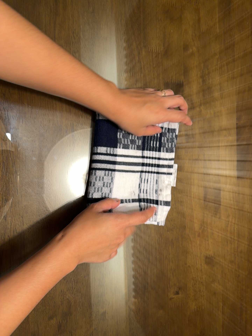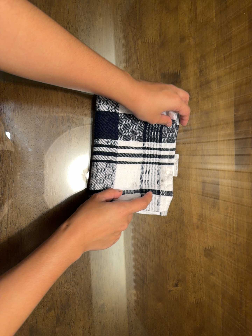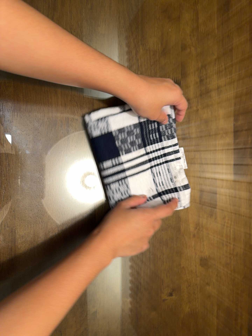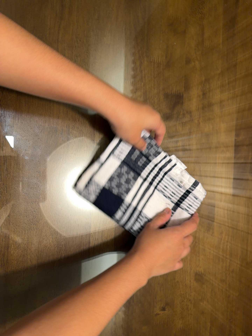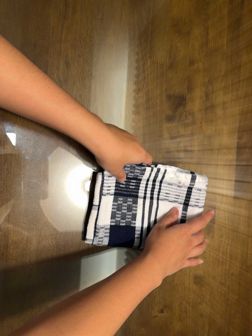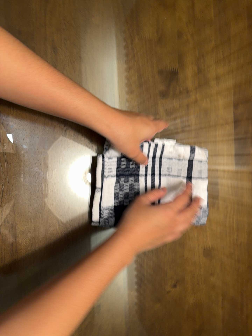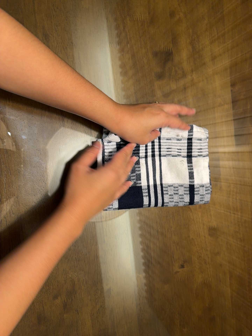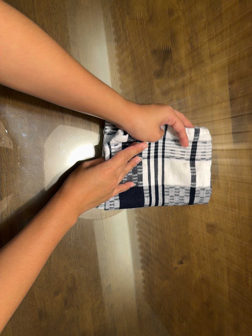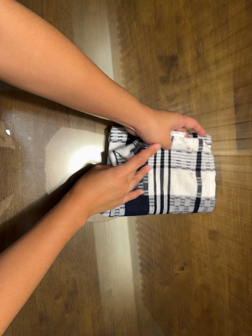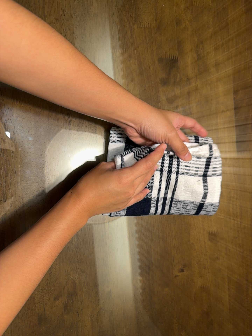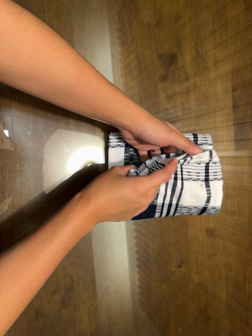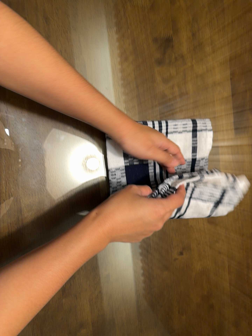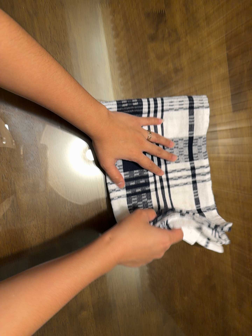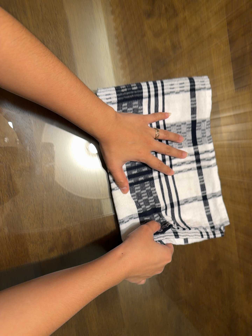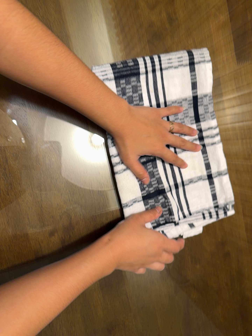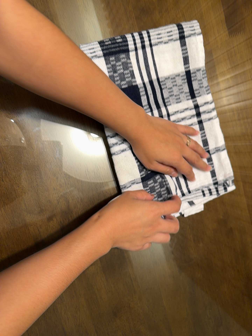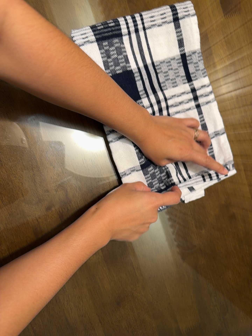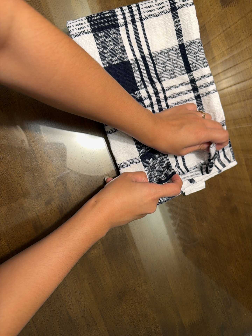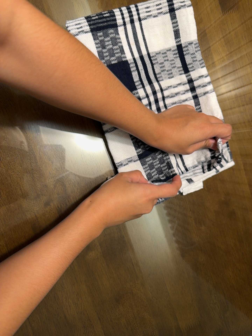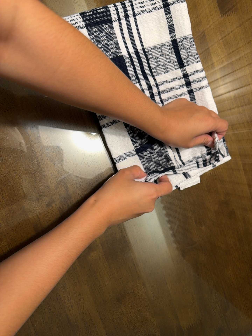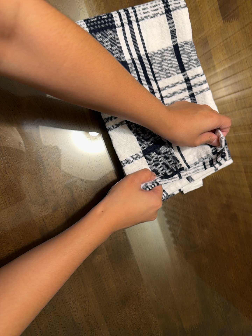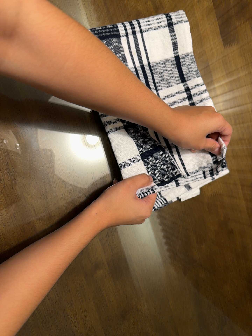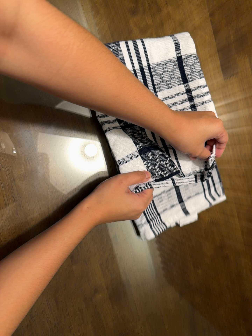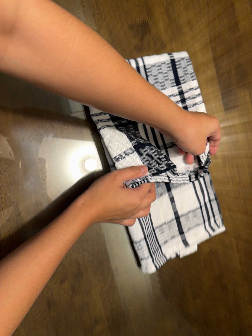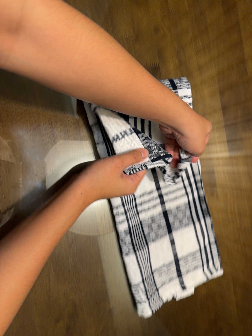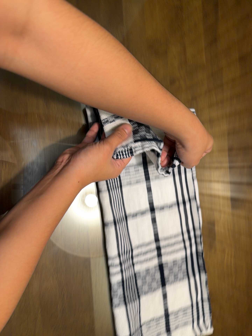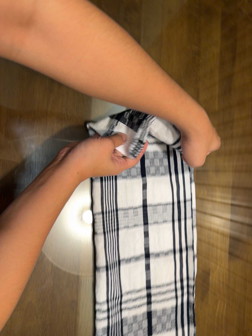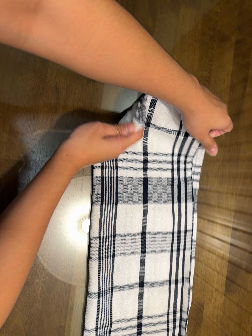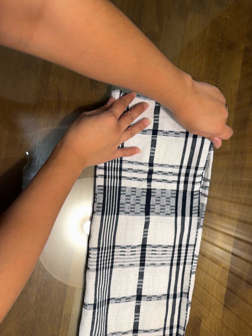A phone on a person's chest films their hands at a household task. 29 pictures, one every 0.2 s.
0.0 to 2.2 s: The camera travels toward the bottom of its view, about 7 cm, so close, fixed things drift upward.
2.2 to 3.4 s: The camera travels toward the bottom of its view, about 14 cm, so close, fixed things drift upward. It rolls about its line of sight by about 15 degrees, and the scene rotates counterclockwise.
3.4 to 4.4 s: The camera travels toward the top of its view, about 8 cm, so close, fixed things drift downward.
4.4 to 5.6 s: The camera travels toward the top of its view, about 28 cm, so close, fixed things drift downward. Its aim tips toward the top of its view by about 10 degrees, and the scene shifts downward. It rolls about its line of sight by about 25 degrees, and the scene rotates clockwise.
The film runs backward here.
